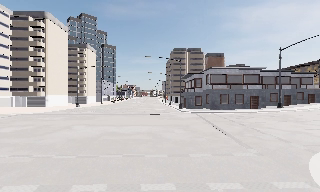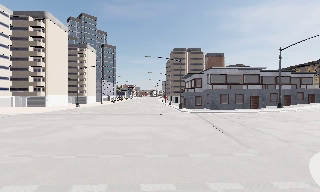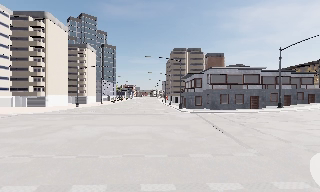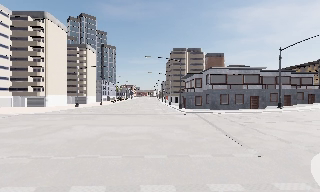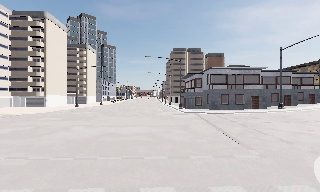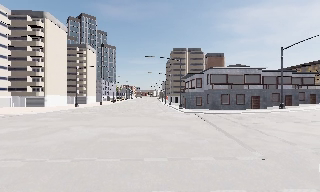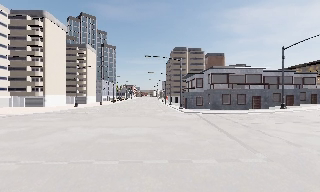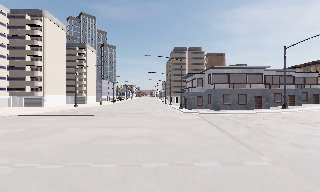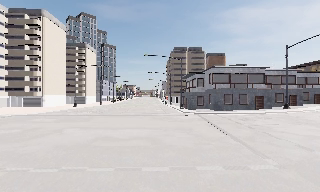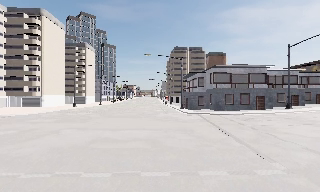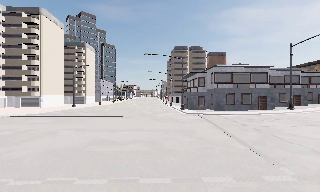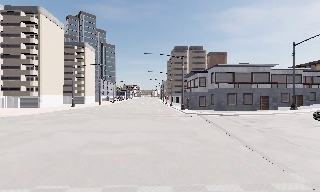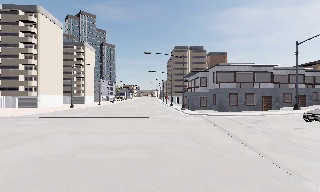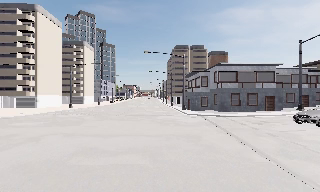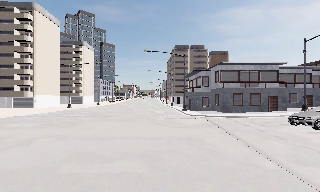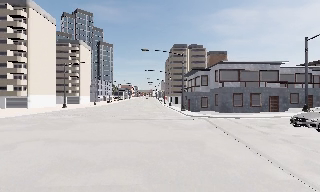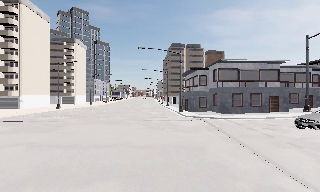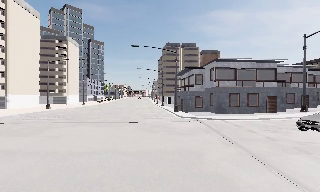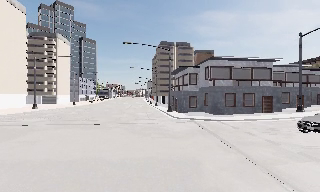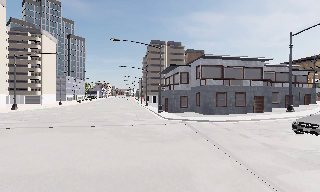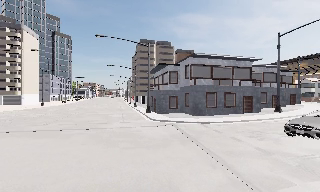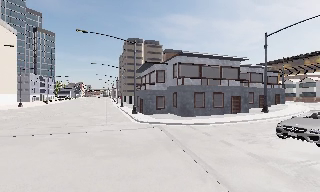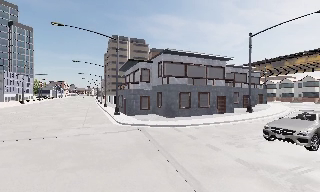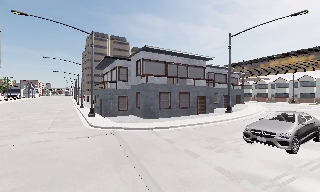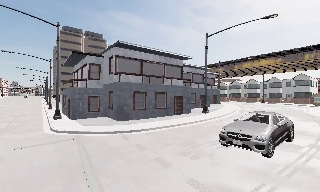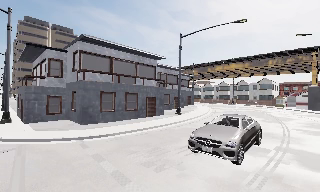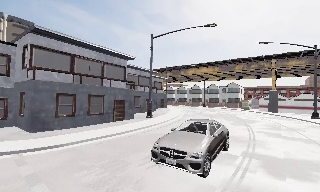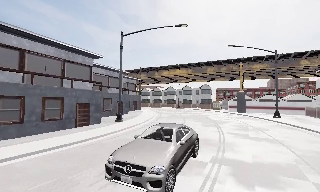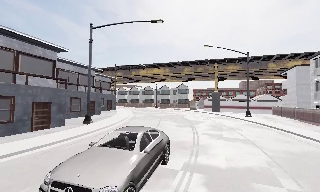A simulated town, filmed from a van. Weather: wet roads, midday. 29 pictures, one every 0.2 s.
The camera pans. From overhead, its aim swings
clockwise.
The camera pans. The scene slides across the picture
to the left.
0.0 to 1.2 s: The camera travels forward, about 0.5 m, so what stands in front looms larger. It gains speed.
1.2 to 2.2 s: The camera travels forward, about 2 m, so what stands in front looms larger.
2.2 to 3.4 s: The camera travels forward, about 4.5 m, so what stands in front looms larger. It gains speed.
3.4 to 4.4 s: The camera swings to its right by about 15 degrees, and the scene slides to the left. It travels forward, about 5 m, so what stands in front looms larger.
4.4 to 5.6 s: The camera swings to its right by about 45 degrees, and the scene slides to the left. It travels forward and to its right, about 7 m.
The film runs forward here.
